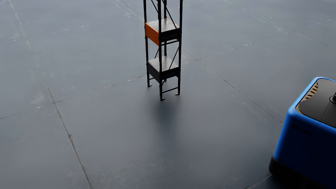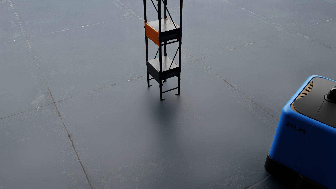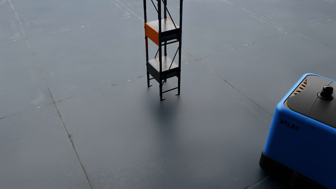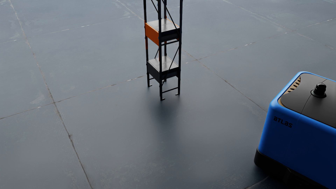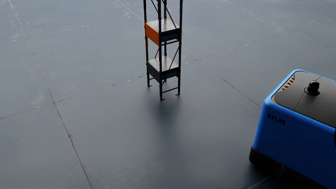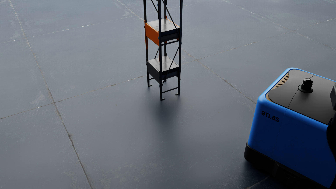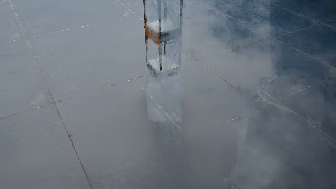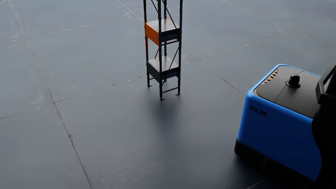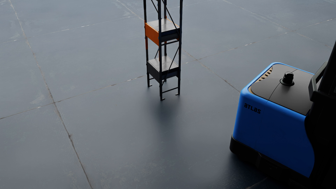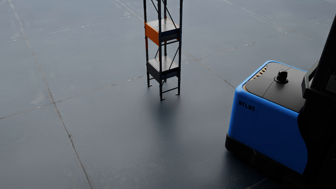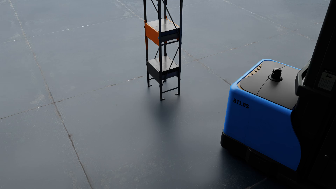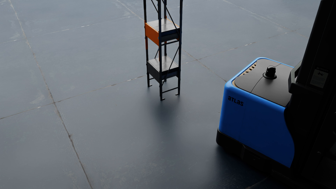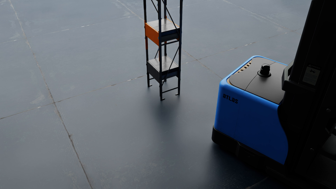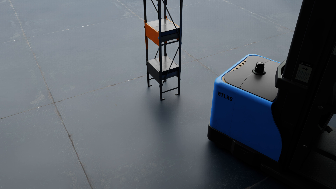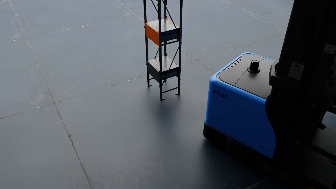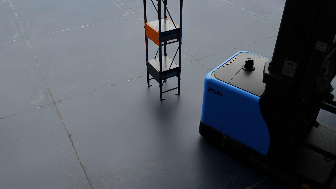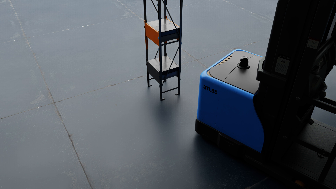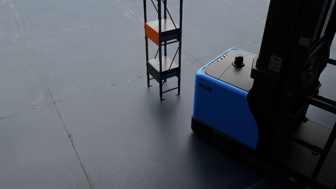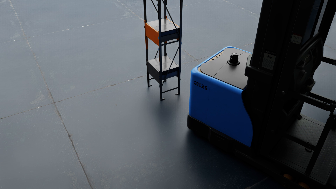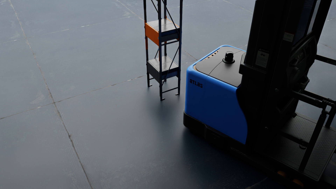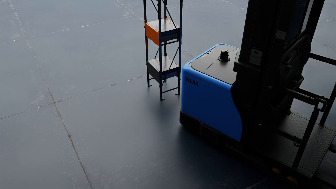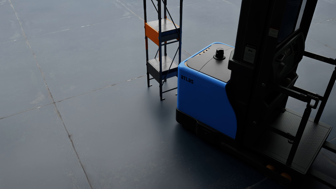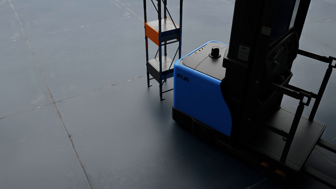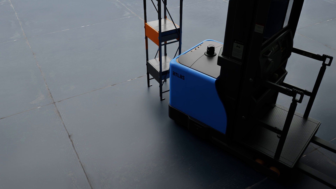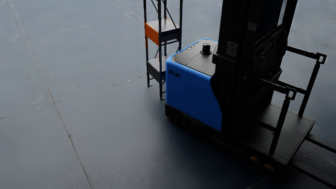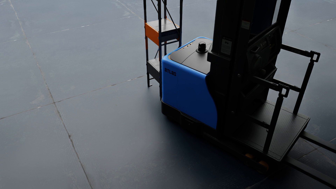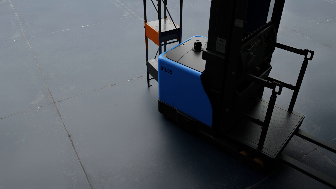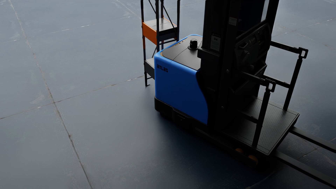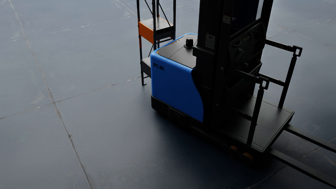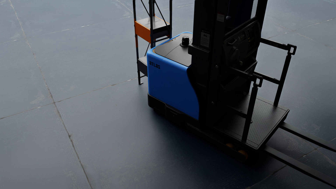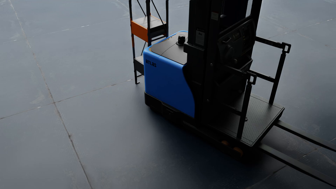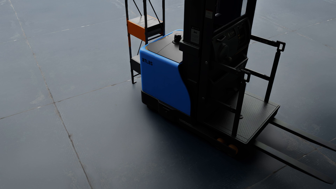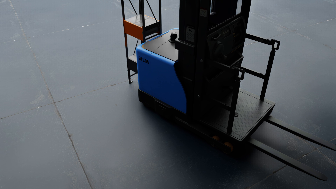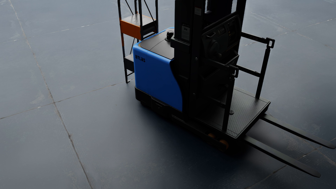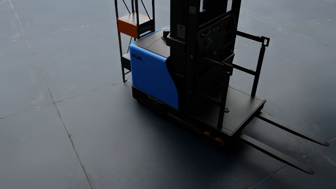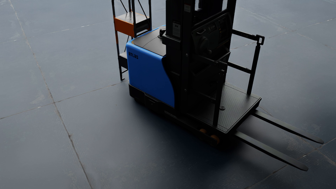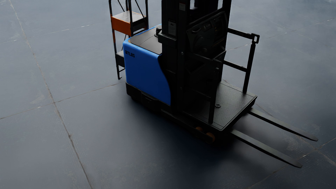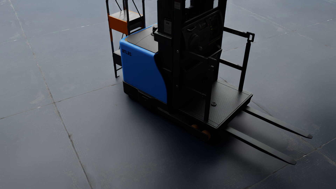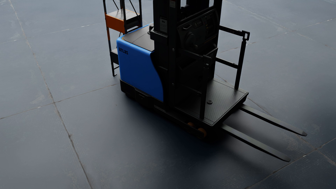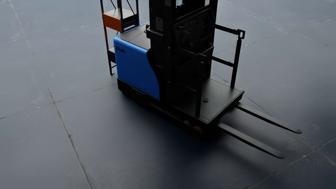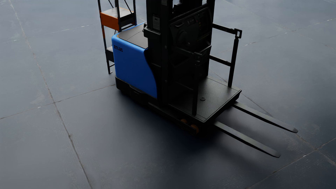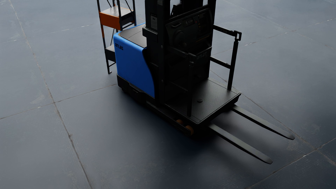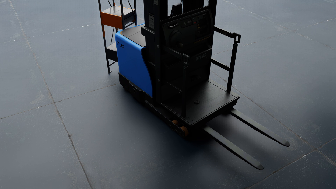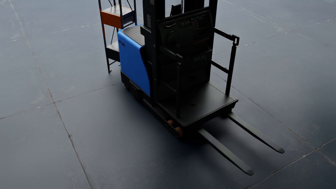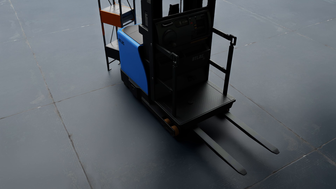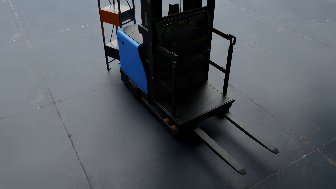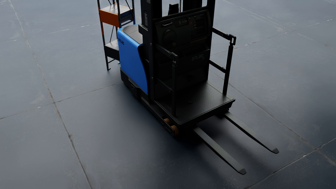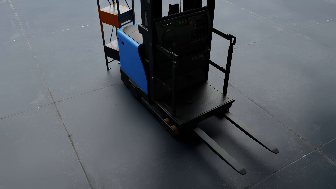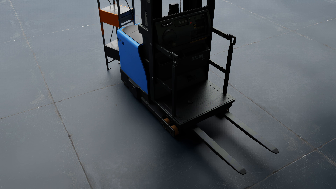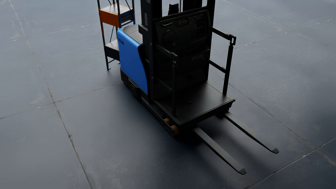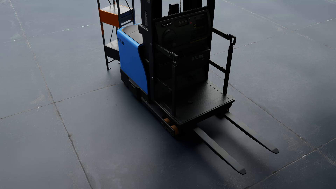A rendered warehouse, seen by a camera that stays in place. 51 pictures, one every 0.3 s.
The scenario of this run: A forklift runs into an object in its way.
